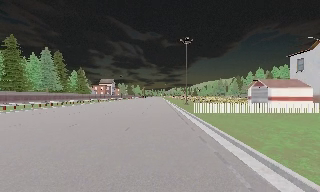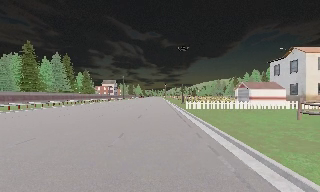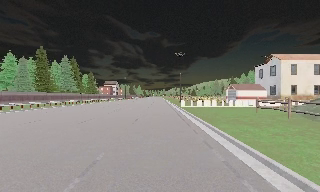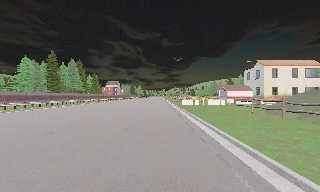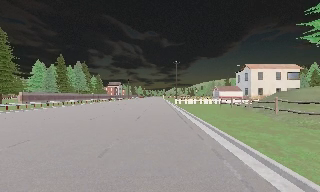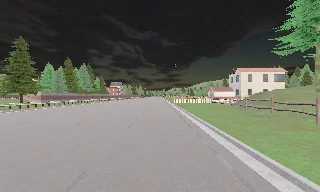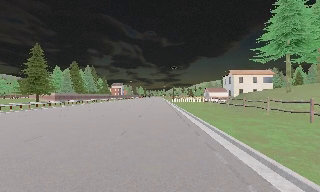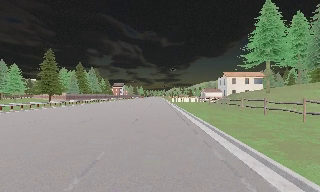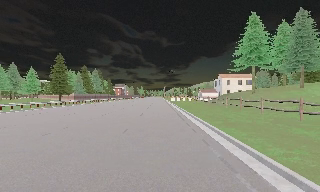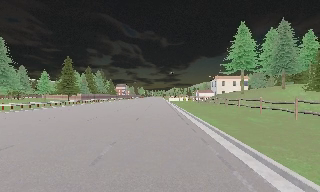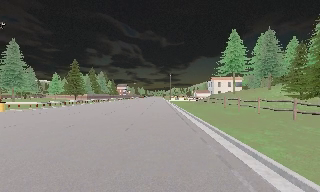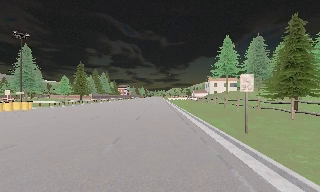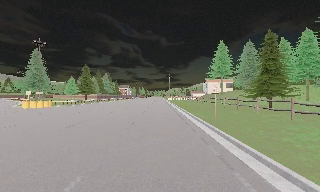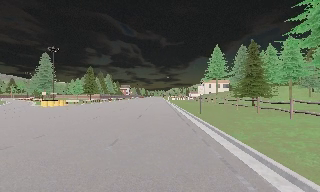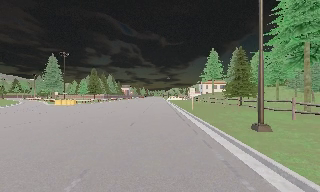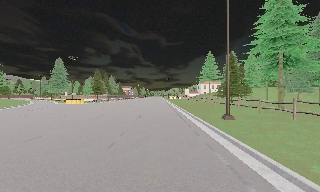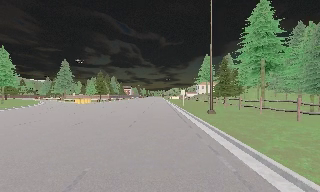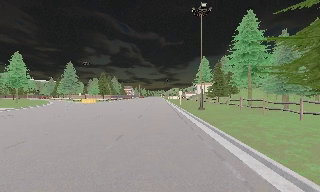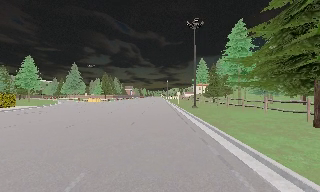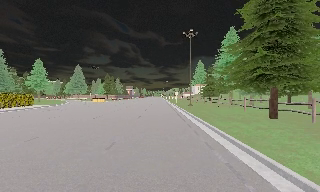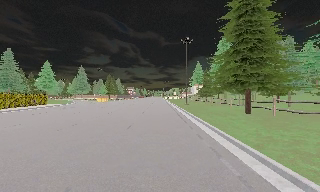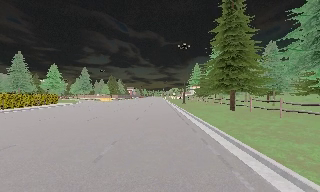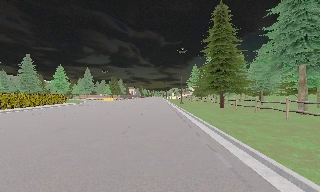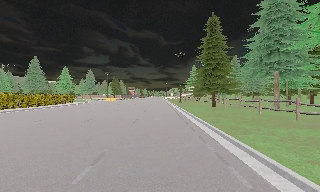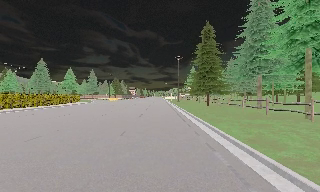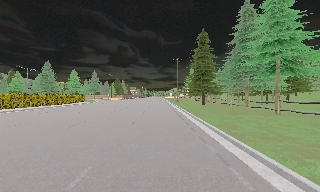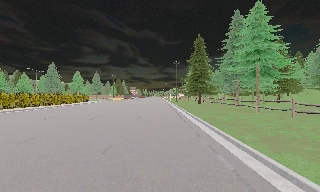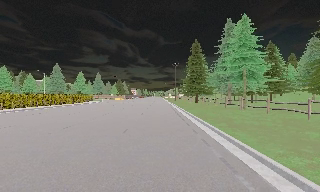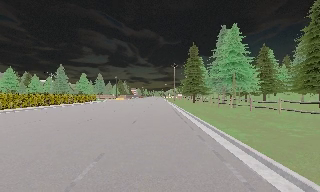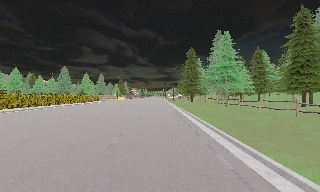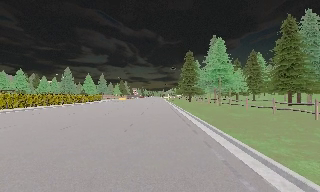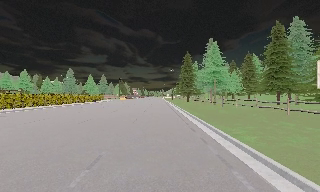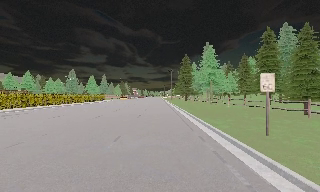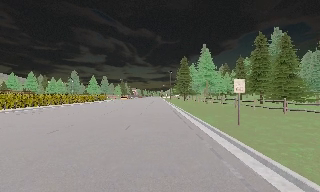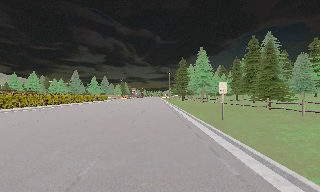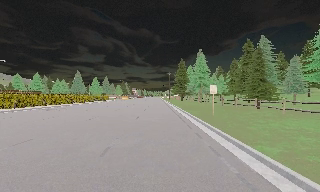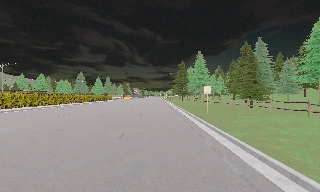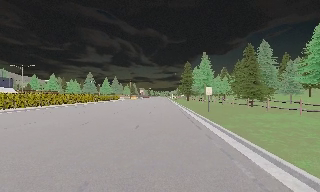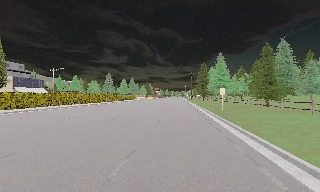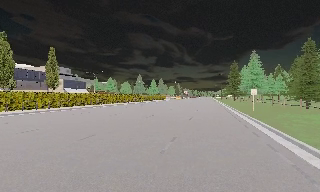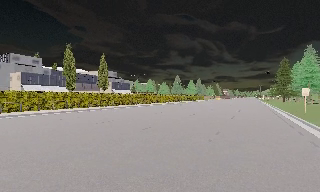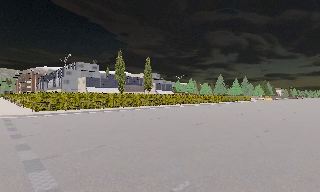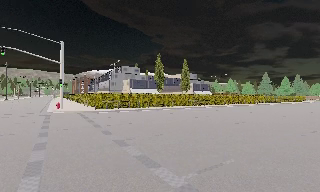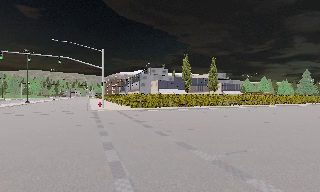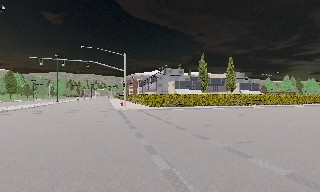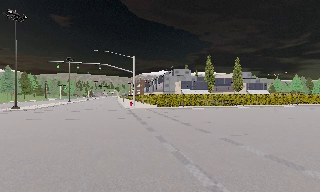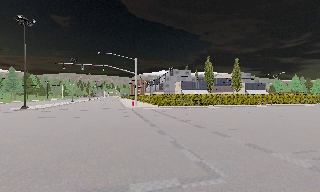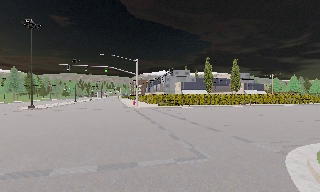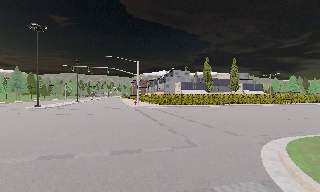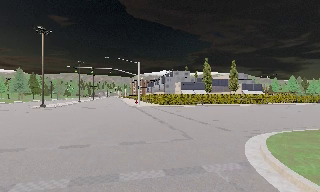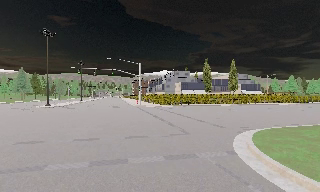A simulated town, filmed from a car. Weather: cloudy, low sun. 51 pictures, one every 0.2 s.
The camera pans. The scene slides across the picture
to the right.
The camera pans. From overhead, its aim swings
counterclockwise.
0.0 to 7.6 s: The camera travels backward, about 125 m, so what stands in front gets smaller. It loses speed.
7.6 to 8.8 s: The camera pans to its left, which is counterclockwise from overhead, by about 65 degrees. It travels backward, about 9 m.
8.8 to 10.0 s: The camera travels backward, about 6 m, so what stands in front gets smaller.
The film runs backward here.
